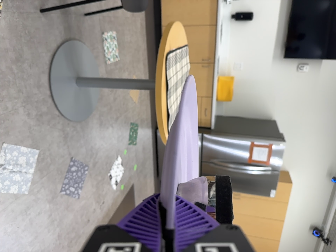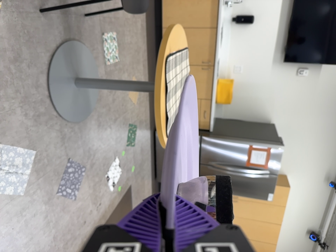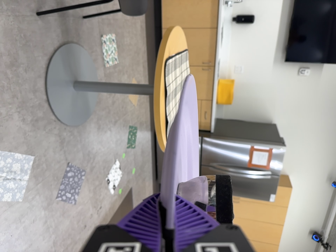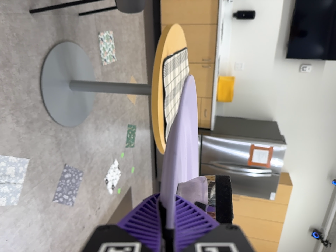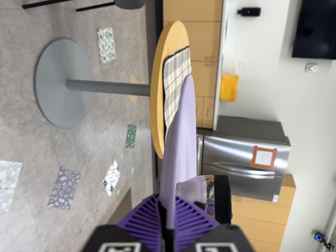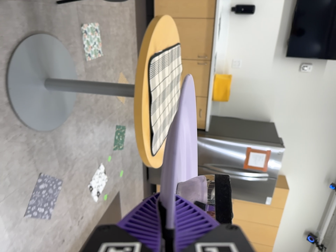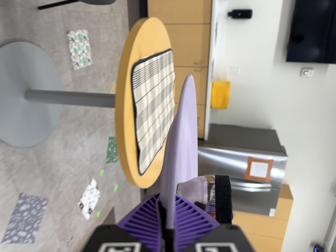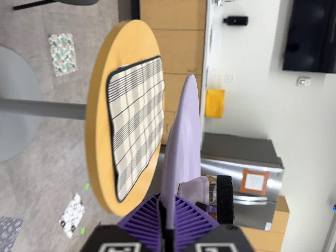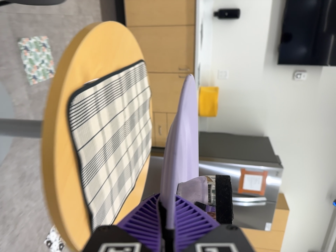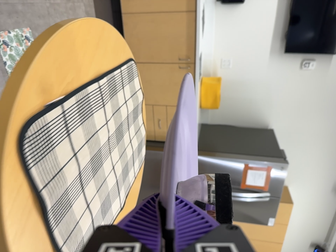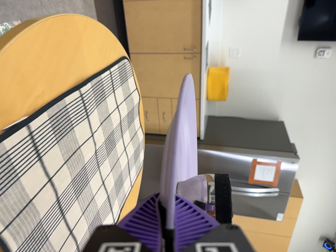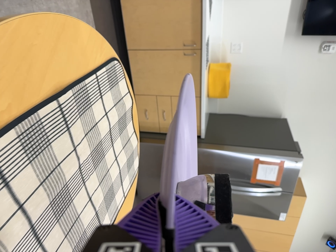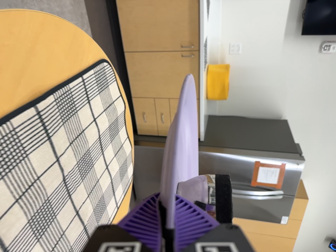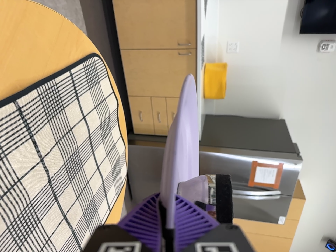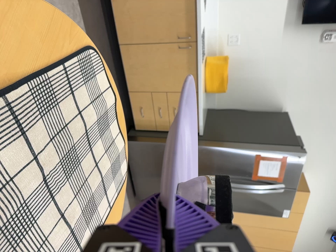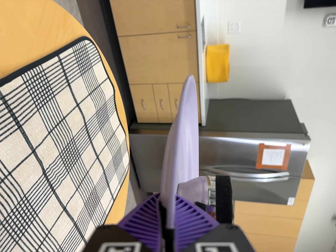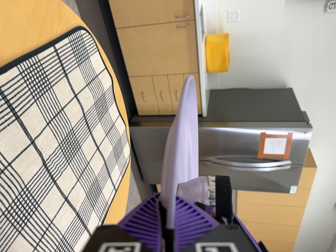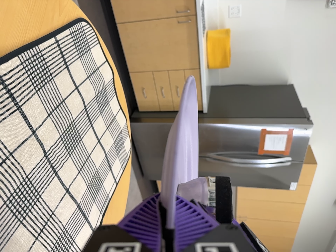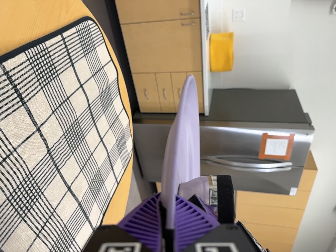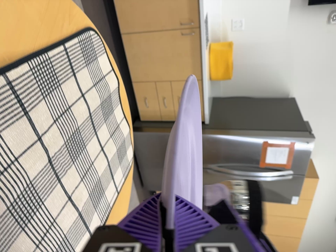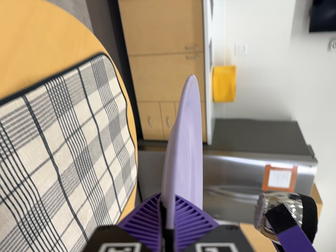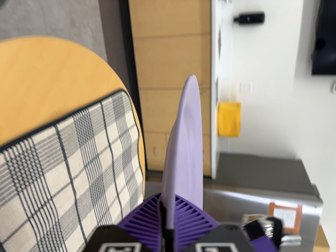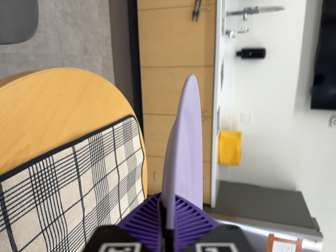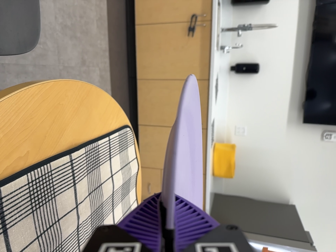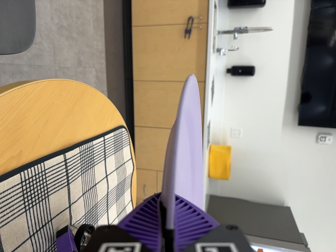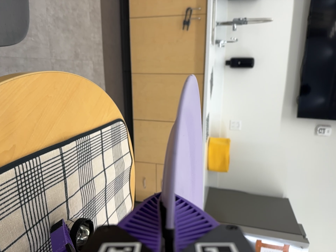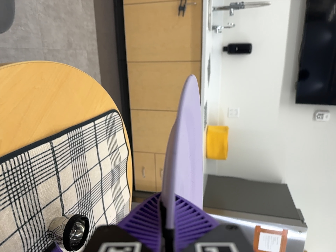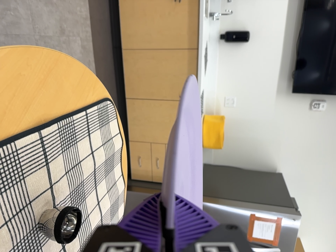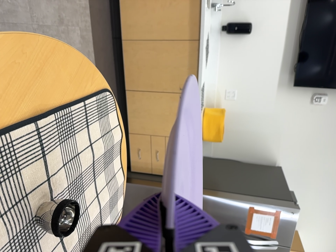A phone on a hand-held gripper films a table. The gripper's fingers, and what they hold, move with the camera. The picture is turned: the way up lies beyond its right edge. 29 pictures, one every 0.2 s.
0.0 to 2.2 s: The camera travels forward and toward the top of its view, about 110 cm, so what stands in front looms larger.
2.2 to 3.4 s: The camera travels forward, about 12 cm, so what stands in front looms larger.
3.4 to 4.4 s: The camera travels backward and to its left, about 12 cm, so what stands in front gets smaller. Its aim tips toward the top of its view by about 20 degrees, and the scene shifts downward. It rolls about its line of sight by about 10 degrees, and the scene rotates clockwise.
4.4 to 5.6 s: The camera travels forward, about 5 cm, so what stands in front looms larger.
The film runs forward here.
